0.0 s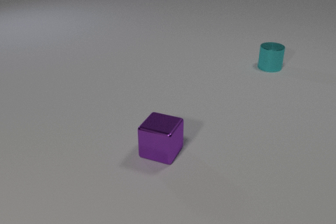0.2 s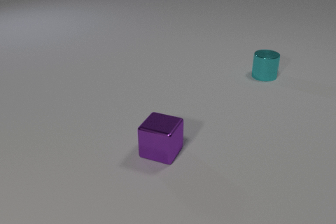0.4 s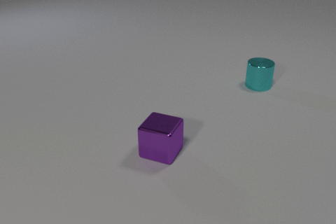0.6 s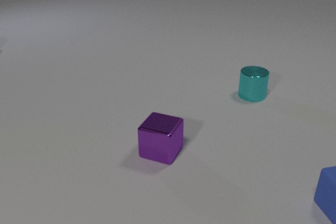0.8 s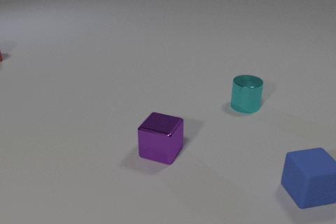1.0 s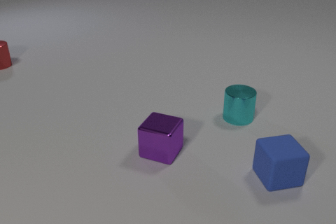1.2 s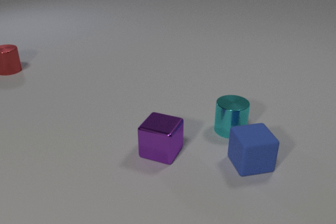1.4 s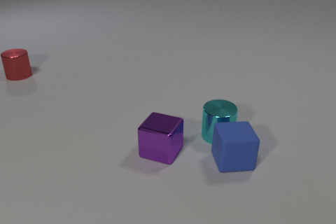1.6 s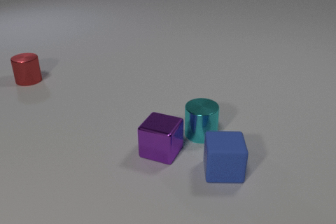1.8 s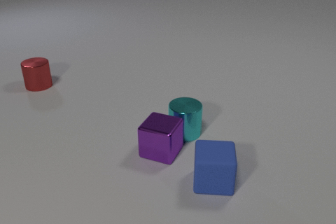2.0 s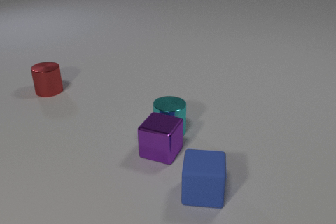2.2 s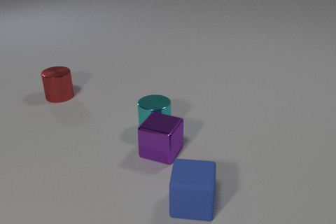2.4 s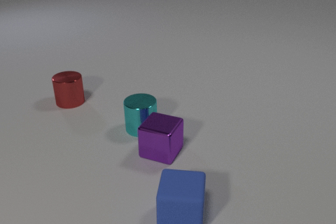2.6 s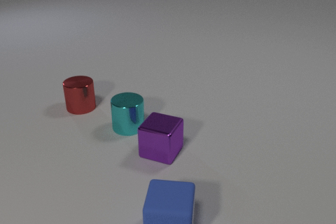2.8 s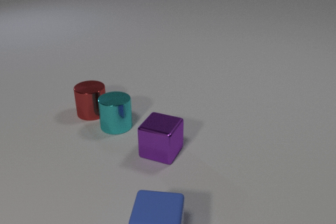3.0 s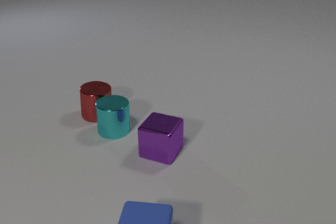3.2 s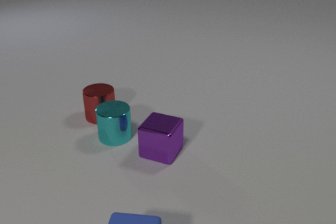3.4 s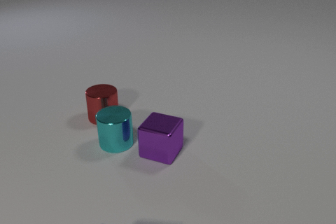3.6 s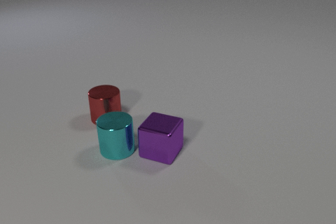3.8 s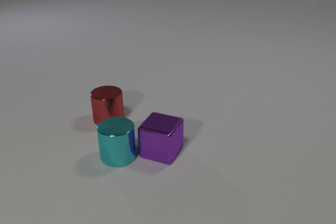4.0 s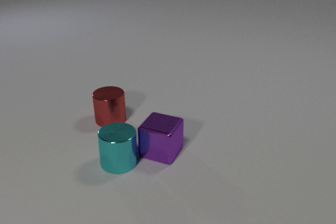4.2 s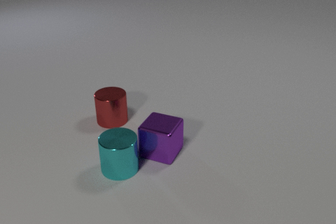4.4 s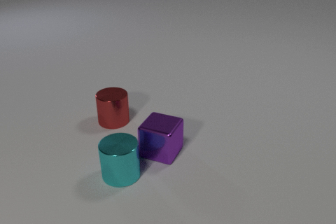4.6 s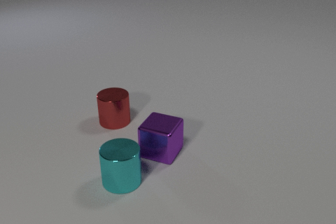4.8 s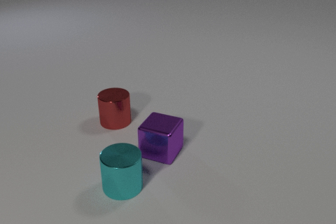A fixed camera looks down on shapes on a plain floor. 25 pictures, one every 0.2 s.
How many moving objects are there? 3.
What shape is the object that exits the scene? cube.
How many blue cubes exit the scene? 1.
0.0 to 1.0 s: The blue rubber cube comes in at the right edge, slides to the left. The cyan metal cylinder slides toward the camera. The red metal cylinder comes in at the left edge, slides toward the camera and to the right.
1.0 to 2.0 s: The blue rubber cube slides to the left and toward the camera, spins clockwise seen from above by about 15 degrees, its near face sliding to the left. The cyan metal cylinder slides to the left and toward the camera. The red metal cylinder slides toward the camera and to the right. The blue rubber cube and the cyan metal cylinder collide.
2.0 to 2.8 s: The blue rubber cube slides toward the camera and to the left. The cyan metal cylinder slides to the left. The red metal cylinder slides toward the camera and to the right. The cyan metal cylinder and the purple metal cube collide.
2.8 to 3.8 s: The blue rubber cube slides toward the camera and to the left, leaves at the bottom edge. The cyan metal cylinder slides toward the camera. The red metal cylinder slides to the right and toward the camera. The cyan metal cylinder and the red metal cylinder collide.
3.8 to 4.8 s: The cyan metal cylinder slides toward the camera. The red metal cylinder slides to the right.
